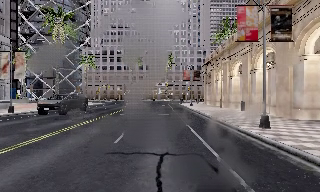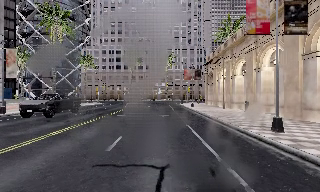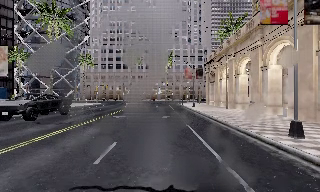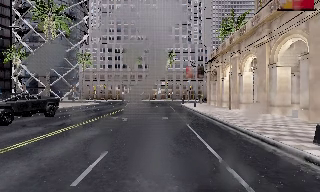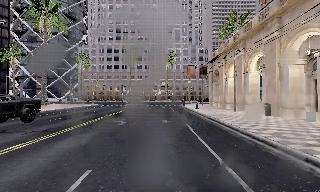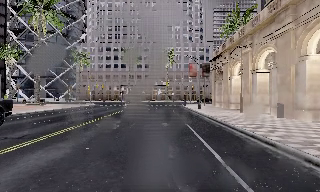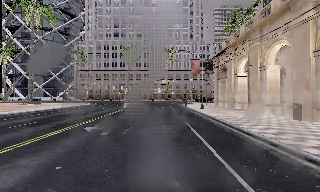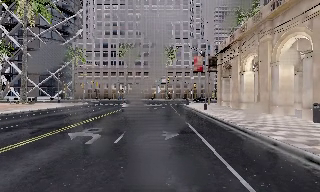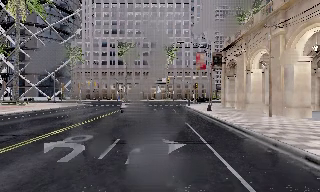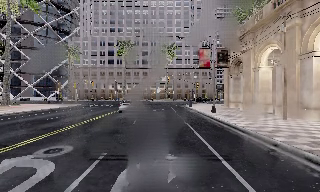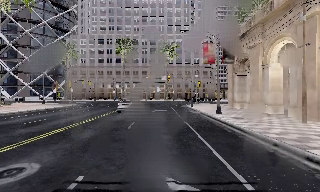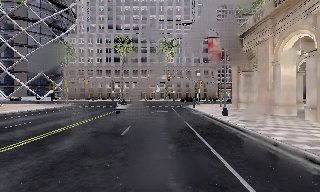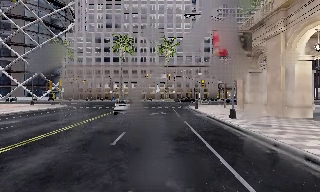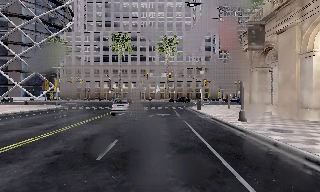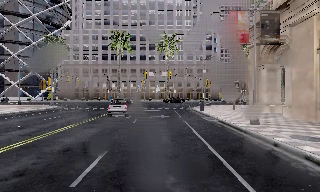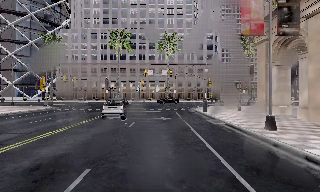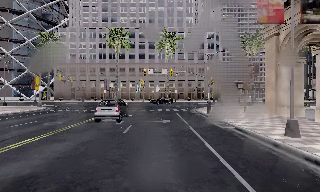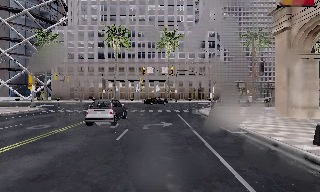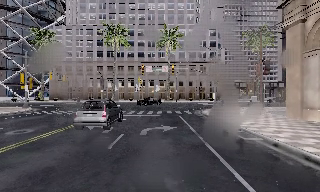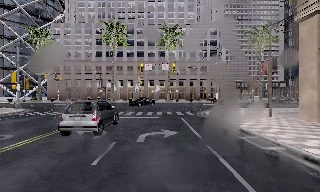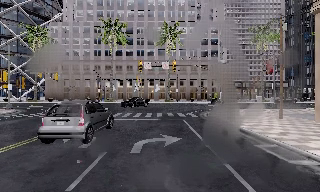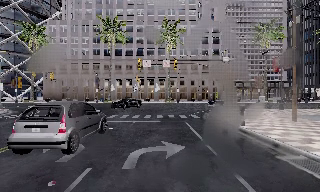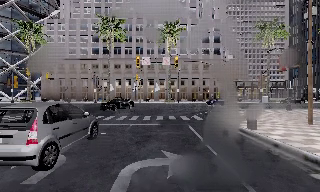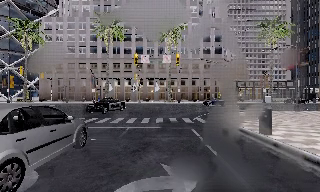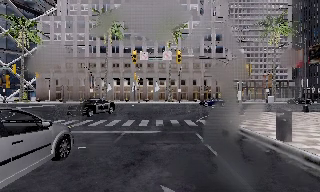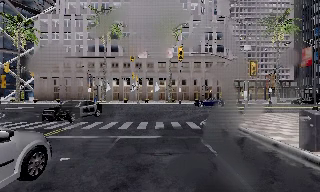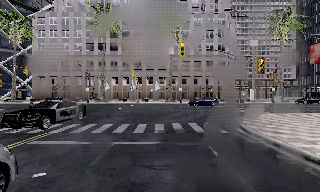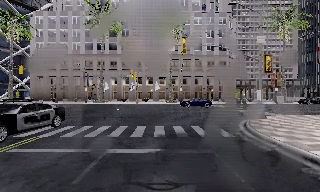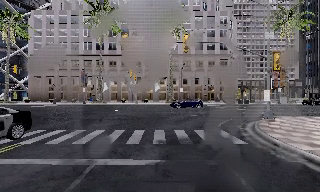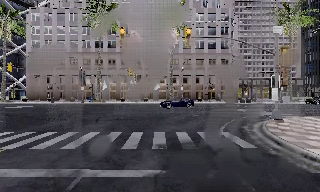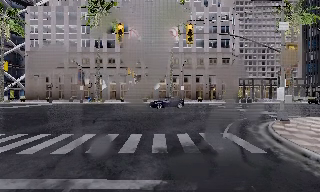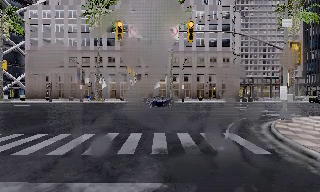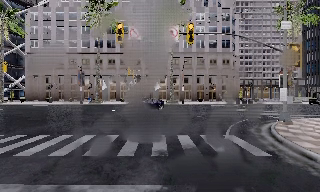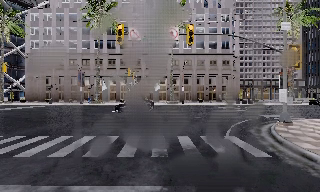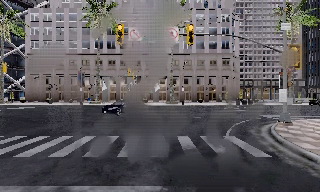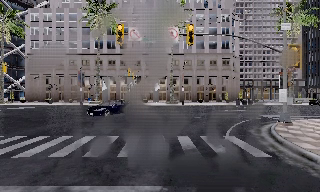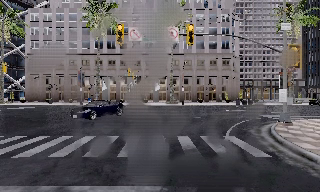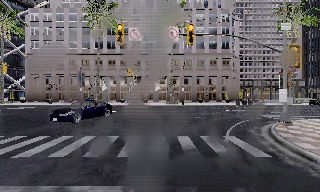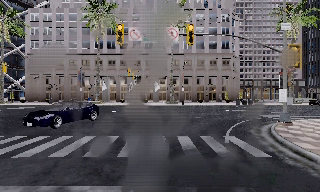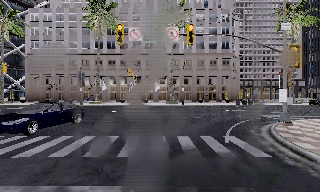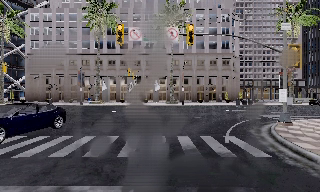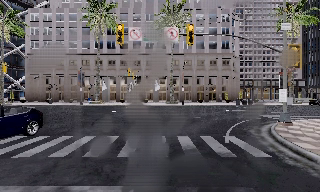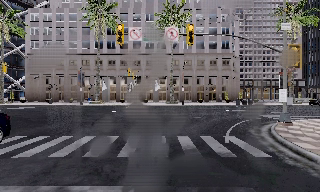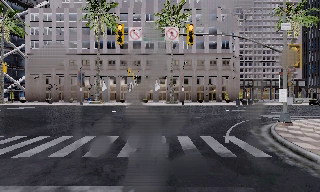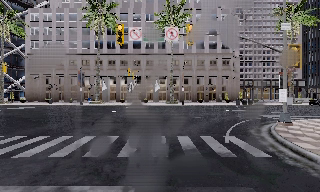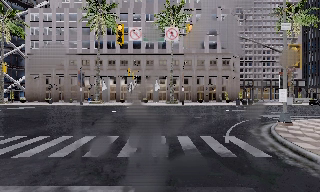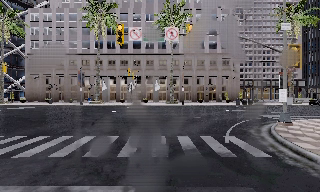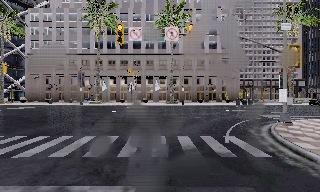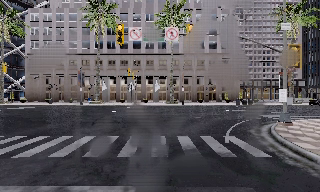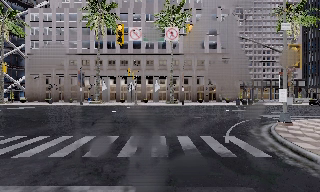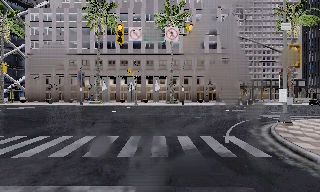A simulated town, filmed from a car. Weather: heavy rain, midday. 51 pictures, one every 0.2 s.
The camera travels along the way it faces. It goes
forward.
0.0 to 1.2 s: The camera travels forward, about 8 m, so what stands in front looms larger. It gains speed.
1.2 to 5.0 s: The camera travels forward, about 25 m, so what stands in front looms larger.
5.0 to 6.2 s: The camera travels forward, about 4 m, so what stands in front looms larger. It loses speed.
6.2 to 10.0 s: The camera keeps its place and its aim.
The film runs forward here.
